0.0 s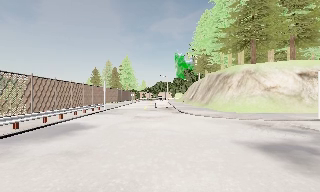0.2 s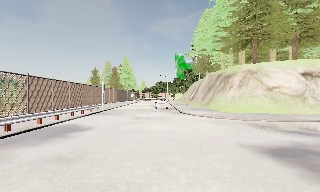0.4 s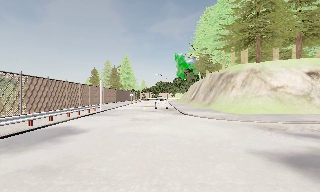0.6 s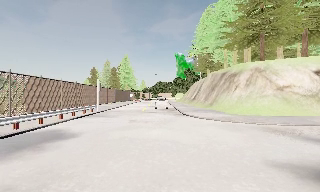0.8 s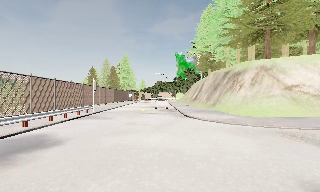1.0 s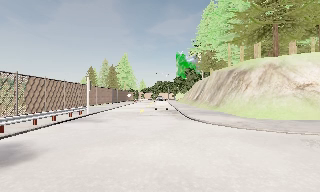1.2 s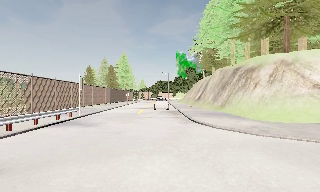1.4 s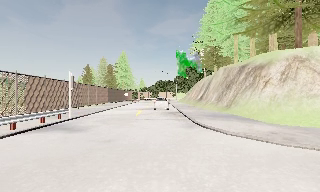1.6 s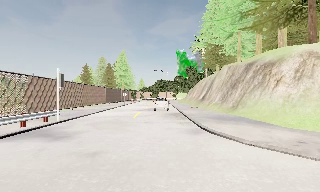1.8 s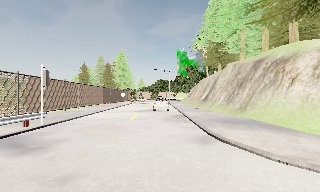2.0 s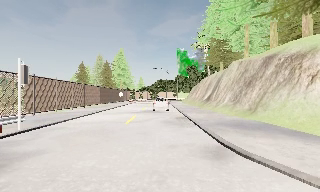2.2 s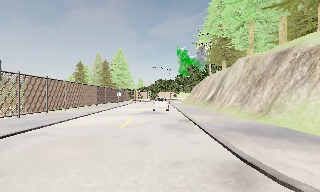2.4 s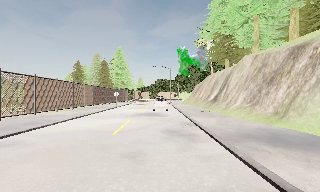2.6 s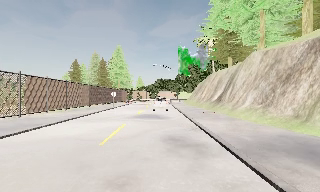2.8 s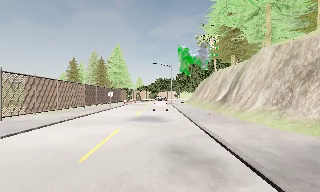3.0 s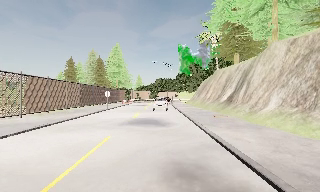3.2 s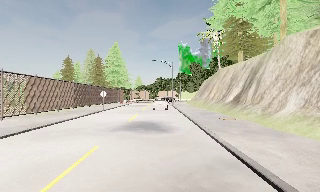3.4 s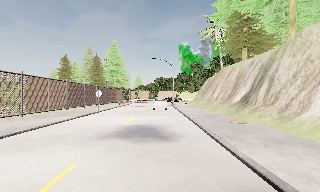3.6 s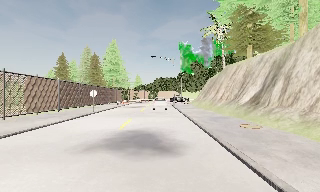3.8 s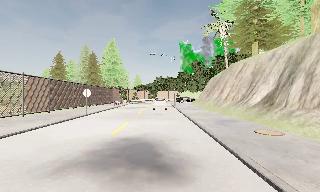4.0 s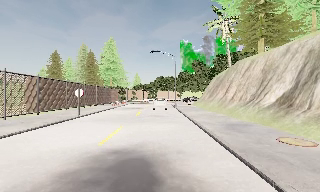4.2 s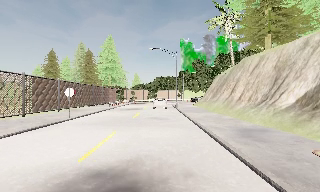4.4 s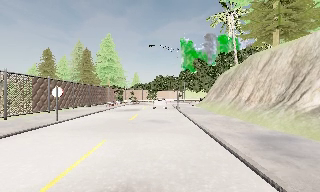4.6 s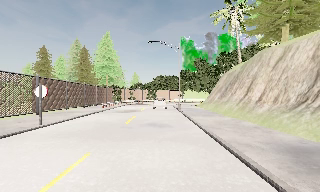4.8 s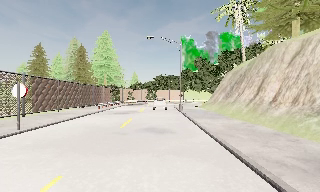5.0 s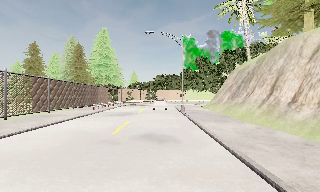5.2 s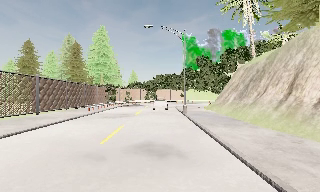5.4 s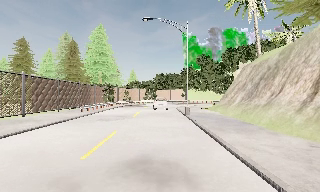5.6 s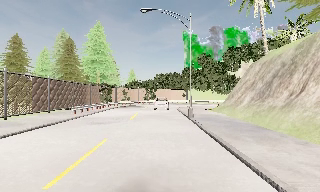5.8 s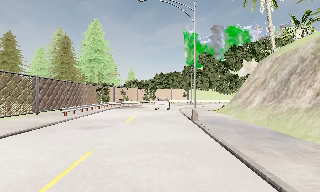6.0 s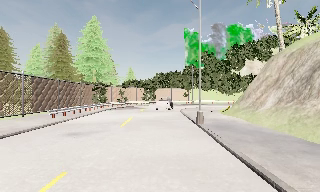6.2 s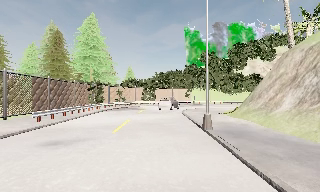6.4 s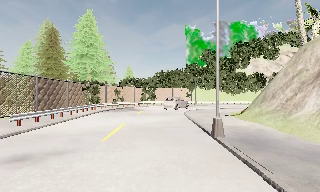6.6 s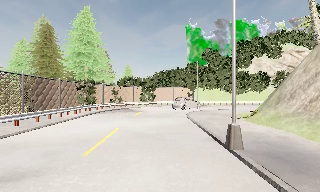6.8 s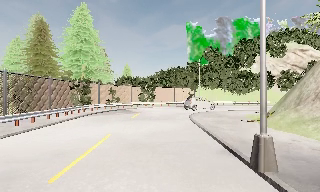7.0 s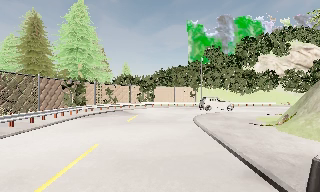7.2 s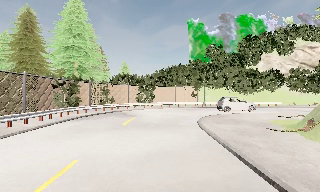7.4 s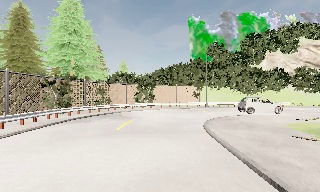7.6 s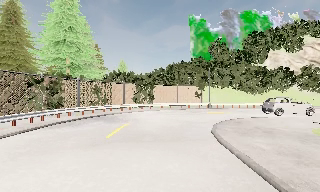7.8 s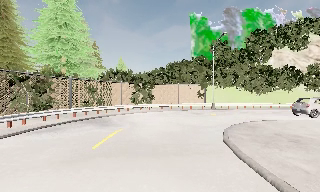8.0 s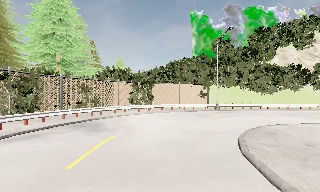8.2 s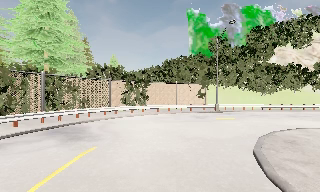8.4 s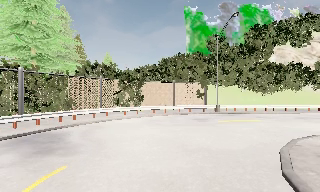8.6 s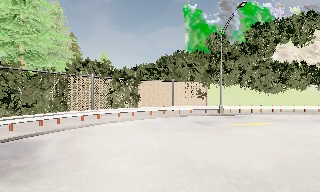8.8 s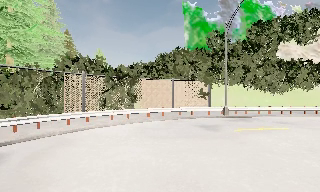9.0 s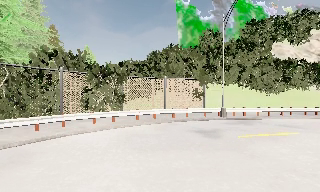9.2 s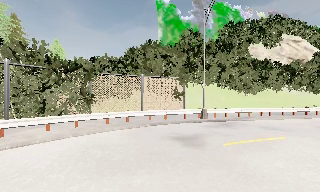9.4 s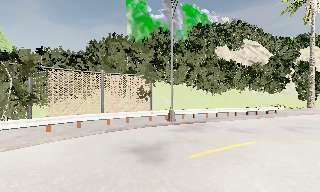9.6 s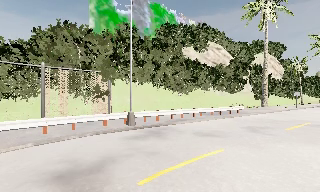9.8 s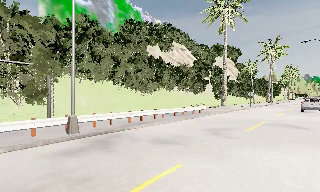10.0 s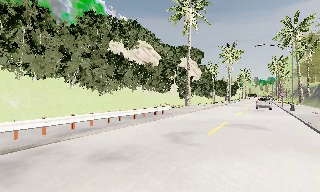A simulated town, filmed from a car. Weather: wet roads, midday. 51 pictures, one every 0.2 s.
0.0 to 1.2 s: The camera travels forward, about 6 m, so what stands in front looms larger. It gains speed.
1.2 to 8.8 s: The camera travels forward, about 50 m, so what stands in front looms larger.
8.8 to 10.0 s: The camera swings to its right by about 55 degrees, and the scene slides to the left. It travels forward, about 8 m.
The film runs forward here.
